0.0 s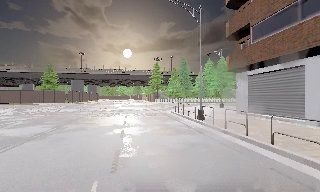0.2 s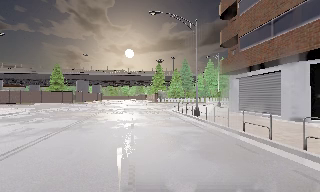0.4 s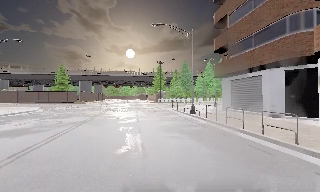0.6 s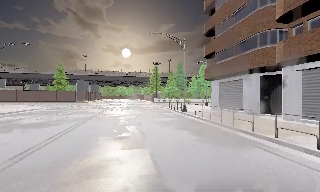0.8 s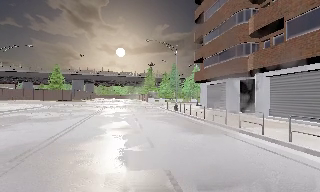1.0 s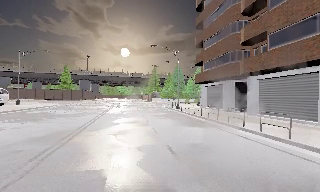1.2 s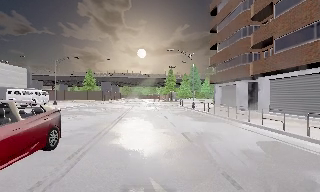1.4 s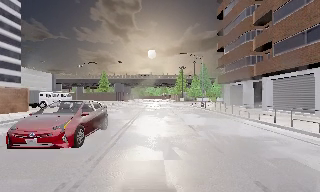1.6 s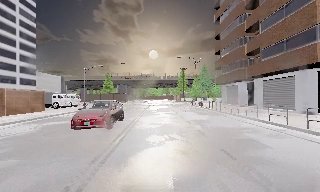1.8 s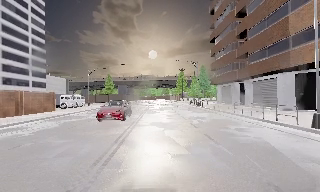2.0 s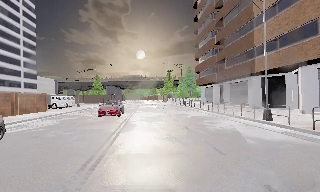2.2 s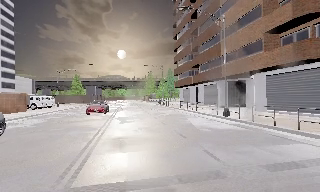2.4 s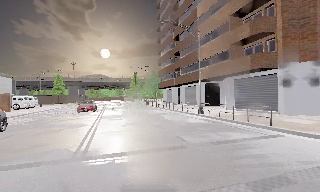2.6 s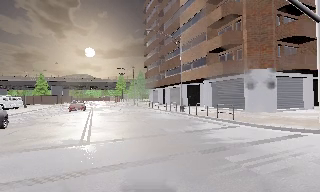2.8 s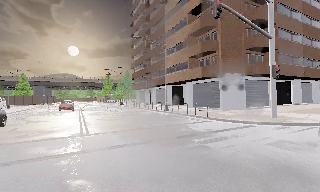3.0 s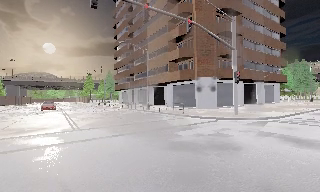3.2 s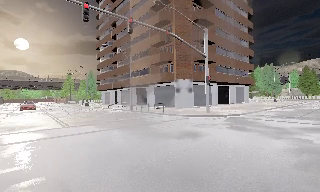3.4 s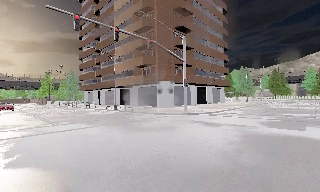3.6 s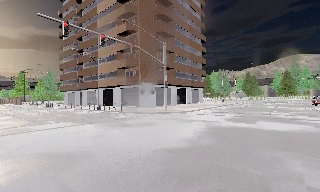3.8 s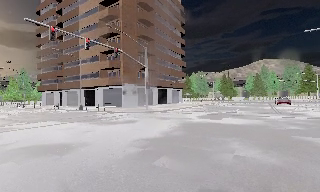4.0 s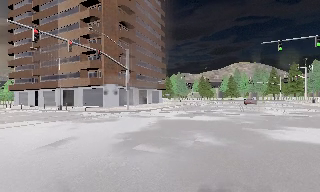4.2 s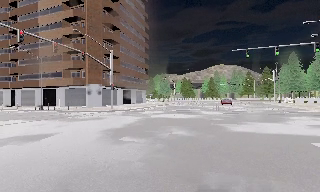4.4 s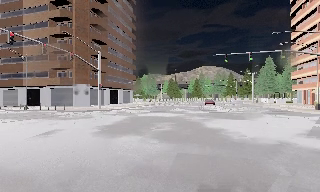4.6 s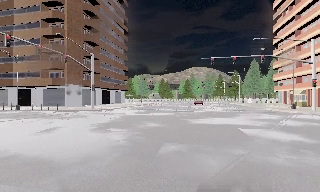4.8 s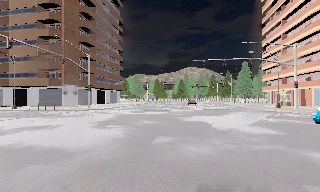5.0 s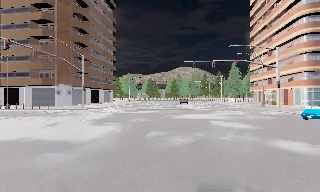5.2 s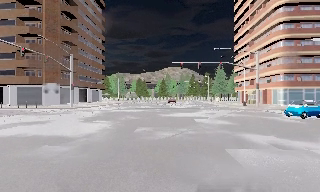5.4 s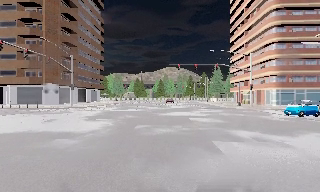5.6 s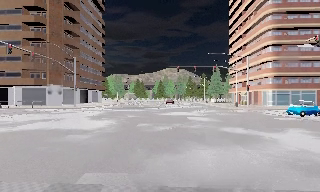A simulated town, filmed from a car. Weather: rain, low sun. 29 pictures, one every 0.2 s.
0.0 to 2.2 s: The camera travels backward, about 20 m, so what stands in front gets smaller.
2.2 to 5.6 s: The camera pans to its right, which is clockwise from overhead, by about 75 degrees. It travels backward, about 20 m. It loses speed.
The film runs backward here.
